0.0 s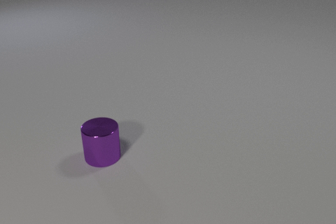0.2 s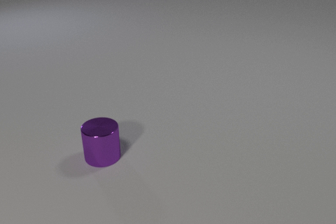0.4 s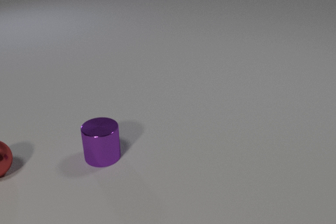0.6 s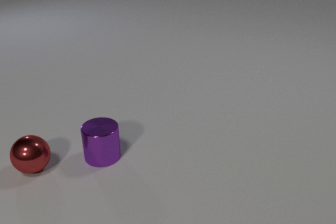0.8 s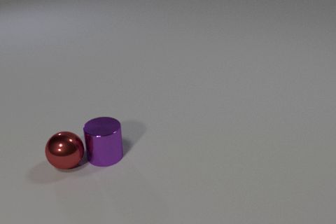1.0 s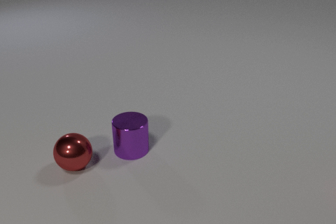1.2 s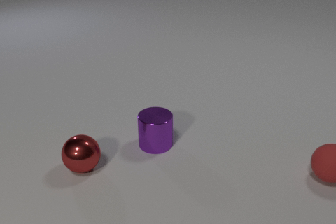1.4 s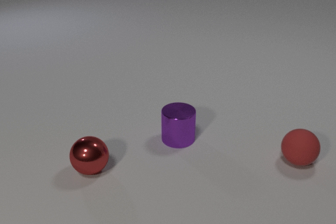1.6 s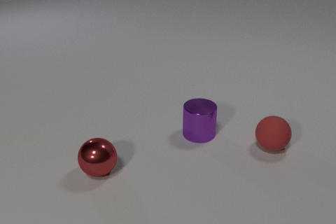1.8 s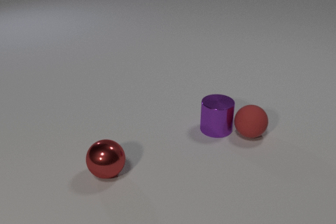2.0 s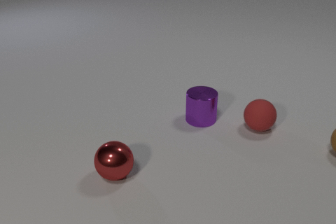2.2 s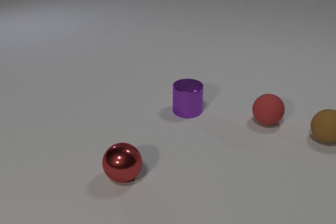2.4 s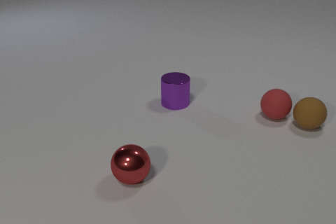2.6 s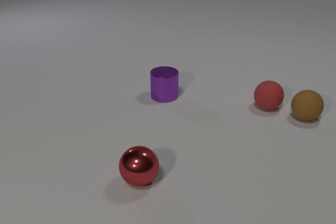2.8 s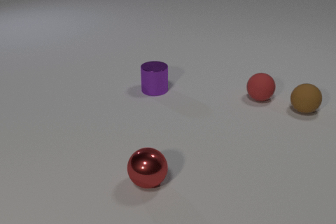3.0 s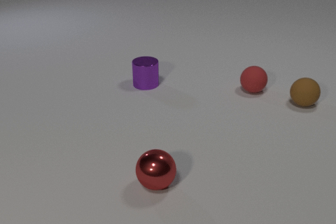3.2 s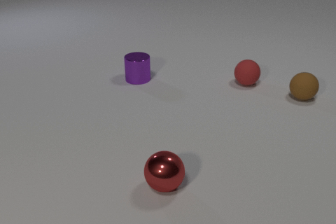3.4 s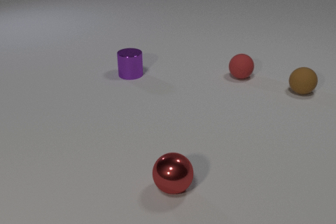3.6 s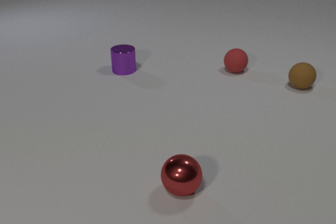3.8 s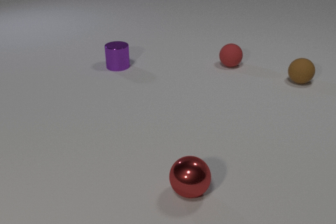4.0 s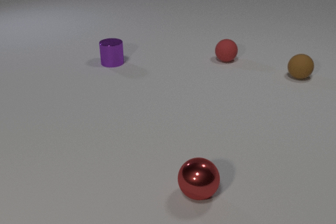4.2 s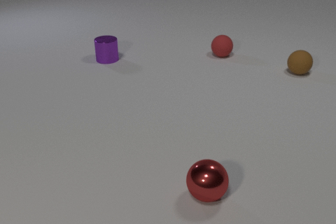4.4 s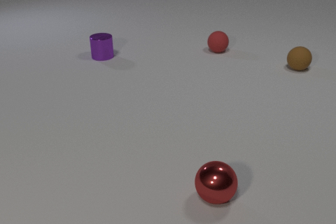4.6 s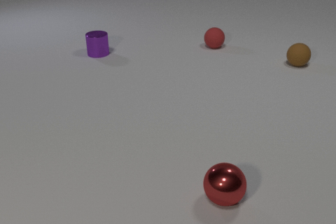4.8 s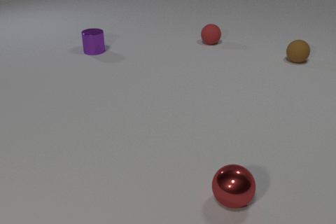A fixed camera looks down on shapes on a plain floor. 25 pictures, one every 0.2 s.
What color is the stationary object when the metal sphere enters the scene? purple.
How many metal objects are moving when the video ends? 2.
What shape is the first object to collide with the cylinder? sphere.
0.0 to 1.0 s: The red metal sphere comes in at the left edge, rolls to the right. The purple metal cylinder slides to the right. The red metal sphere and the purple metal cylinder collide.
1.0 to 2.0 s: The red metal sphere rolls to the right and toward the camera. The purple metal cylinder slides to the right and away from the camera. The red rubber sphere comes in at the right edge, rolls to the left and away from the camera. The brown rubber sphere comes in at the right edge. The purple metal cylinder and the red rubber sphere collide.
2.0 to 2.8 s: The red metal sphere rolls to the right and toward the camera. The purple metal cylinder slides away from the camera and to the left. The red rubber sphere rolls away from the camera. The brown rubber sphere rolls away from the camera and to the left. The red rubber sphere and the brown rubber sphere collide.
2.8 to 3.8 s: The red metal sphere rolls to the right. The purple metal cylinder slides away from the camera and to the left. The red rubber sphere rolls away from the camera and to the left. The brown rubber sphere rolls away from the camera.
3.8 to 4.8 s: The red metal sphere rolls to the right. The purple metal cylinder slides away from the camera and to the left. The red rubber sphere rolls away from the camera. The brown rubber sphere rolls away from the camera.
